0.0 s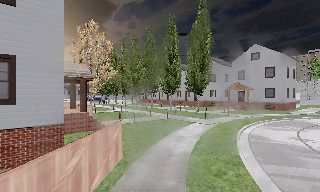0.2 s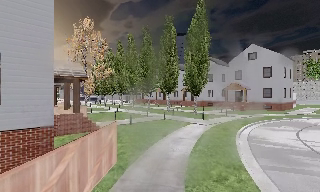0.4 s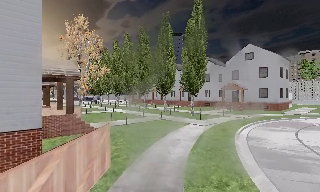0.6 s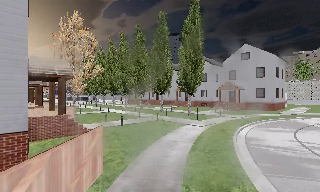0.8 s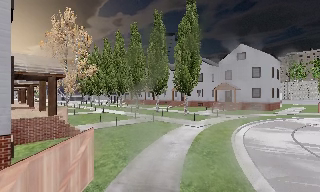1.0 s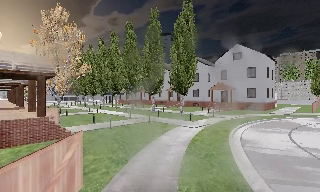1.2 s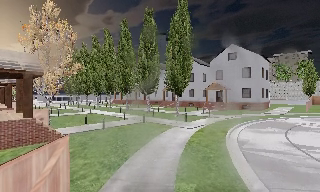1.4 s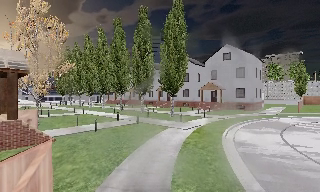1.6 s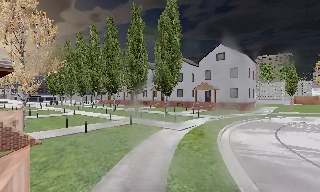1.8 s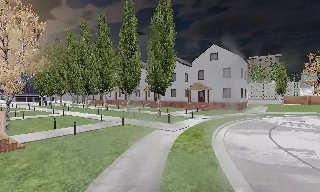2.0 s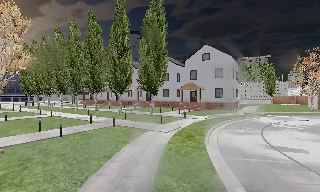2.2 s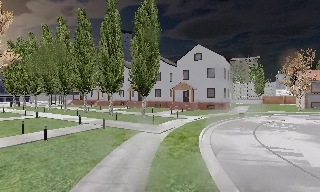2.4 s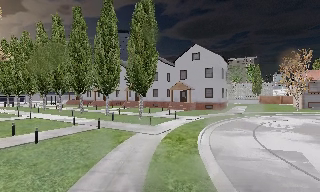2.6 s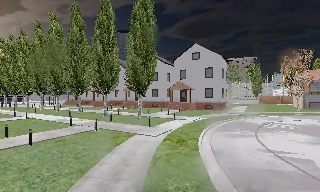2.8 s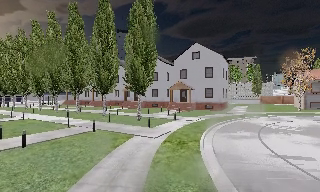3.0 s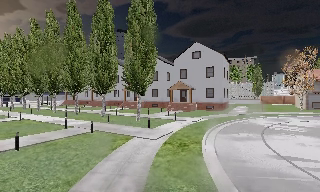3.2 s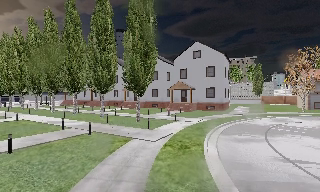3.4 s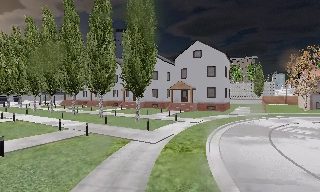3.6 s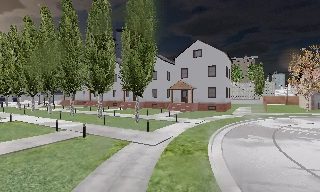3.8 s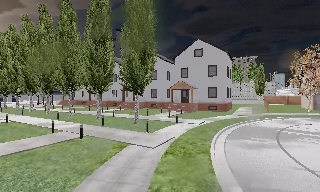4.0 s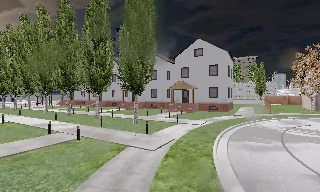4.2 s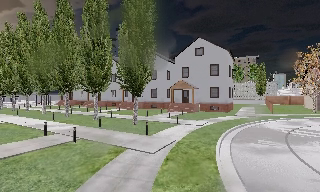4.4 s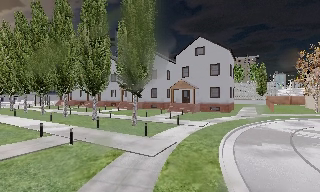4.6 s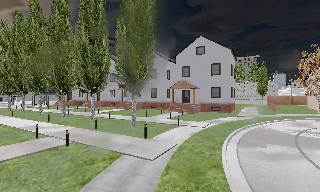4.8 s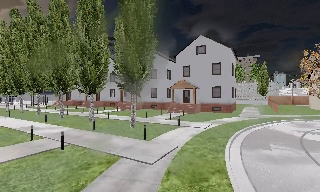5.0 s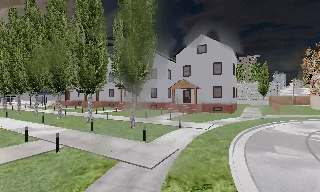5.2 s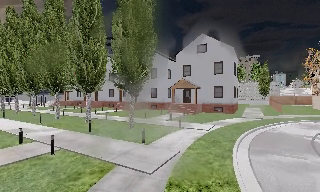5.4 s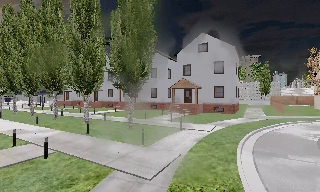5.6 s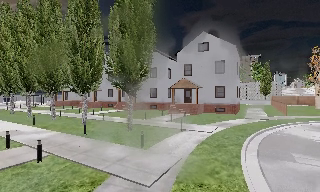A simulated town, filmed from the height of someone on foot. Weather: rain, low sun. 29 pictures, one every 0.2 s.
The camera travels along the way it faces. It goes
forward.
0.0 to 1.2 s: The camera travels forward, about 2 m, so what stands in front looms larger.
1.2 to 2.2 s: The camera pans to its right, which is clockwise from overhead, by about 10 degrees. It travels forward, about 2 m, so what stands in front looms larger.
2.2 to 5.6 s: The camera travels forward, about 6 m, so what stands in front looms larger.
The film runs forward here.
